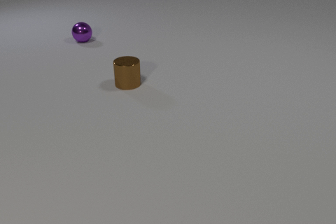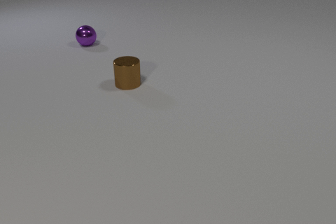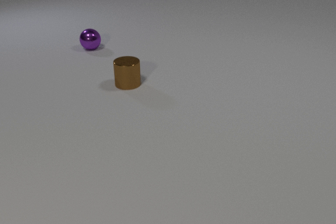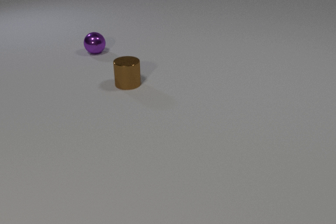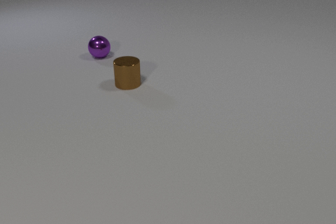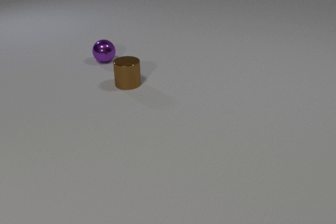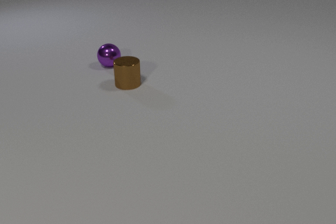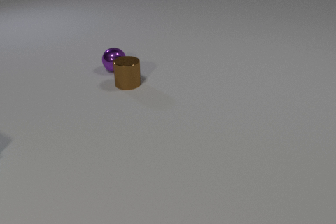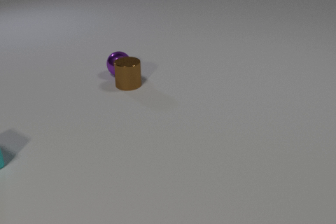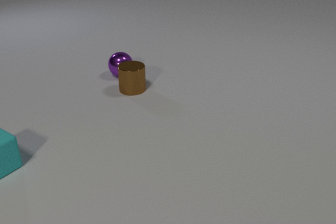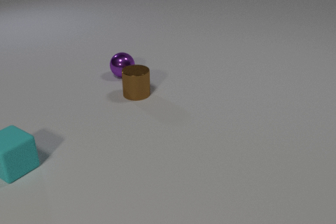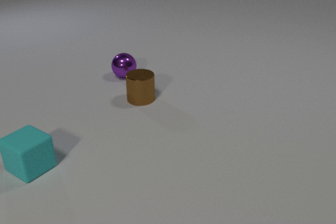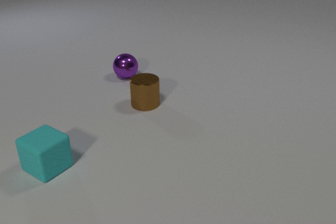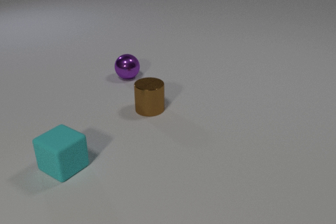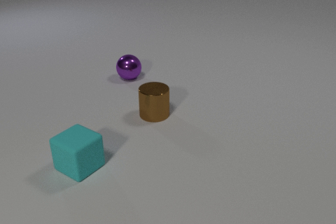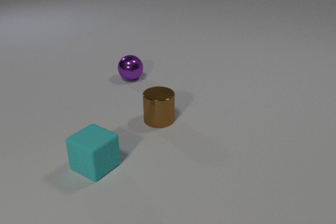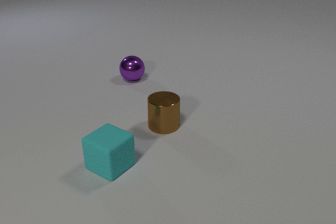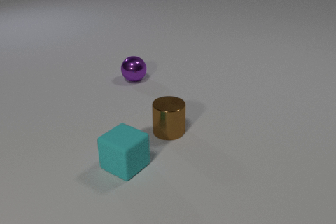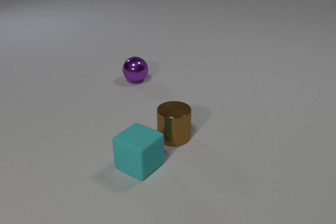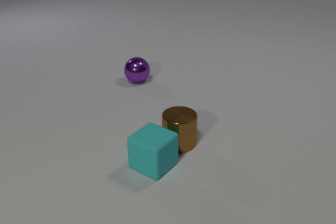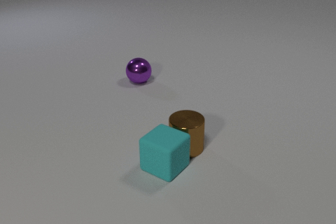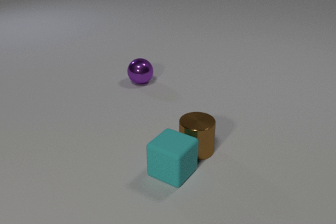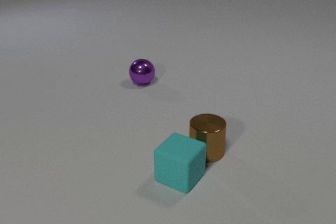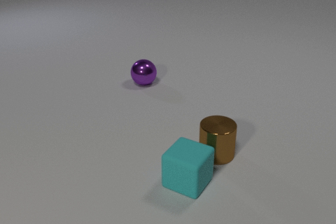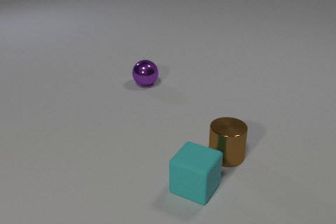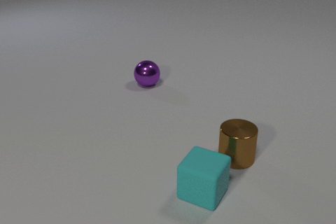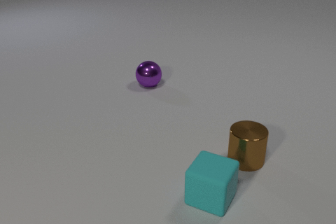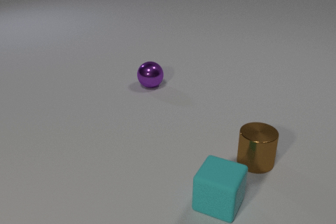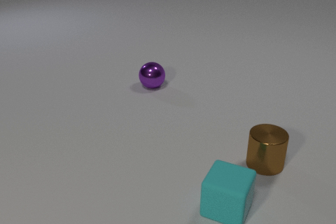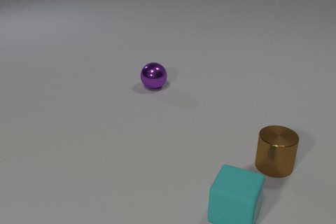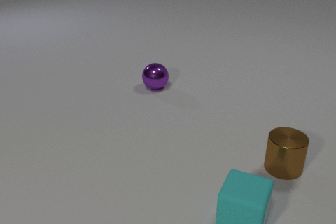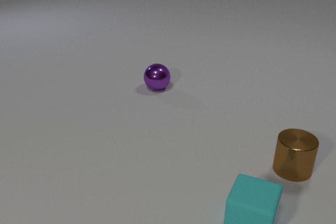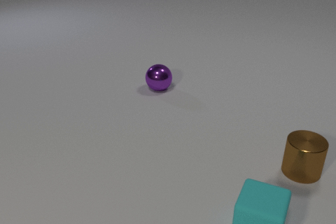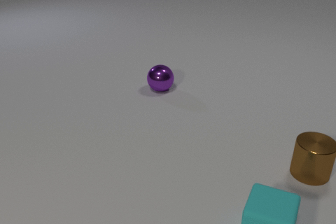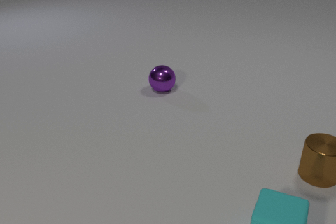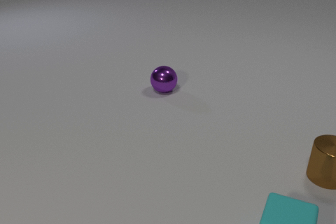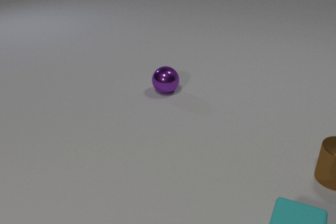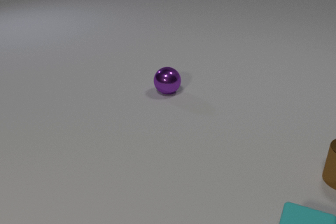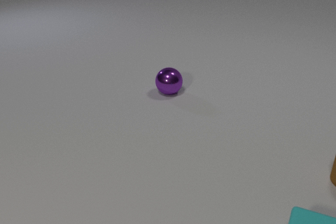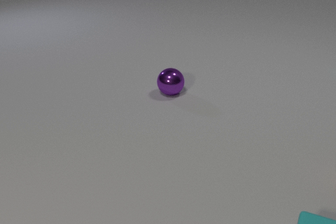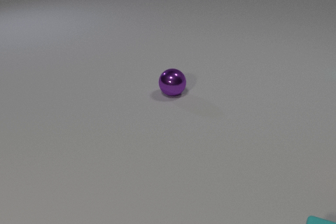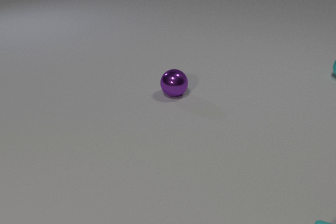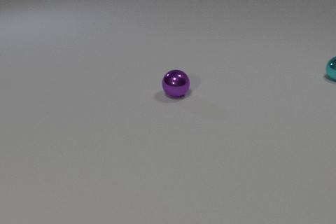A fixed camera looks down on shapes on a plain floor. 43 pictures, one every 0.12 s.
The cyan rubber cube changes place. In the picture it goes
to the right.
The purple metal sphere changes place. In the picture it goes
toward the camera.
0.00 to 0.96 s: The purple metal sphere rolls toward the camera. The purple metal sphere and the brown metal cylinder collide.
0.96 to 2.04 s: The purple metal sphere rolls to the right and toward the camera. The brown metal cylinder slides toward the camera and to the right. The cyan rubber cube slides to the right.
2.04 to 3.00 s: The purple metal sphere rolls to the right and toward the camera. The brown metal cylinder slides to the right and toward the camera. The cyan rubber cube slides to the right and toward the camera. The brown metal cylinder and the cyan rubber cube collide.
3.00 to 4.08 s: The purple metal sphere rolls to the right and toward the camera. The brown metal cylinder slides to the right. The cyan rubber cube slides to the right and toward the camera.
4.08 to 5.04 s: The purple metal sphere rolls to the right and toward the camera. The brown metal cylinder slides to the right, leaves at the right edge. The cyan metal sphere comes in at the right edge, rolls toward the camera and to the left. The cyan rubber cube slides to the right and toward the camera, leaves at the bottom edge.
What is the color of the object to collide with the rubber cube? brown.
What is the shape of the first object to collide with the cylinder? sphere.
Are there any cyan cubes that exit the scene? yes.
